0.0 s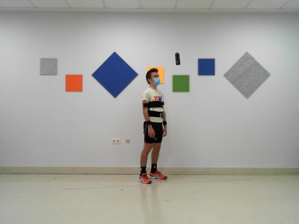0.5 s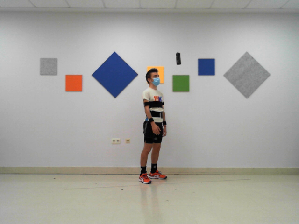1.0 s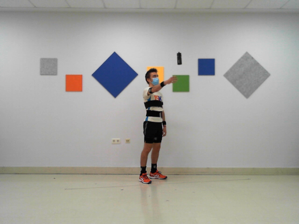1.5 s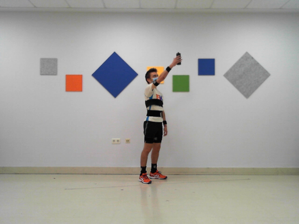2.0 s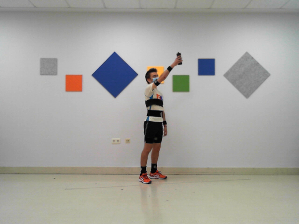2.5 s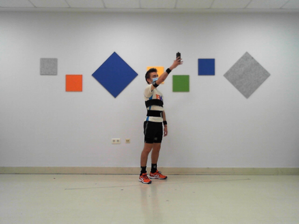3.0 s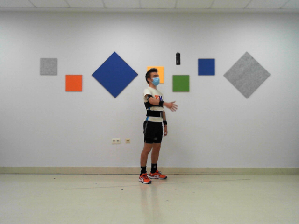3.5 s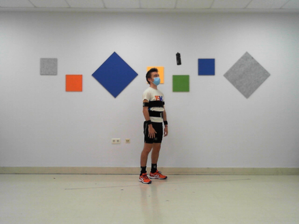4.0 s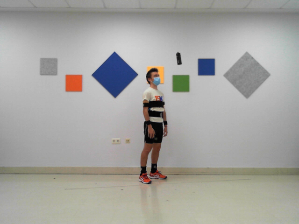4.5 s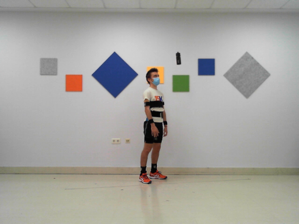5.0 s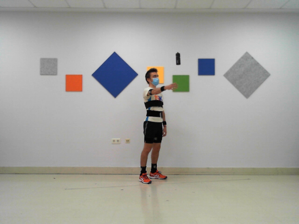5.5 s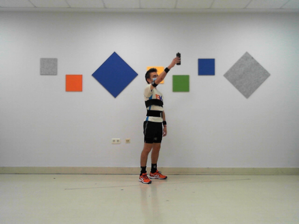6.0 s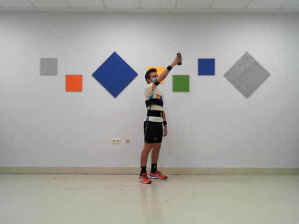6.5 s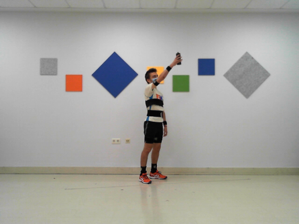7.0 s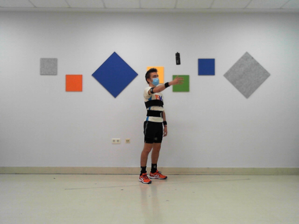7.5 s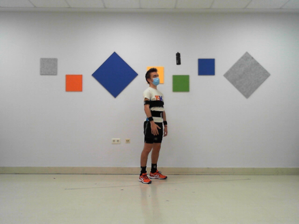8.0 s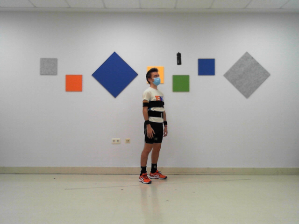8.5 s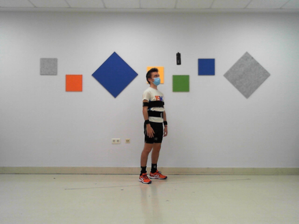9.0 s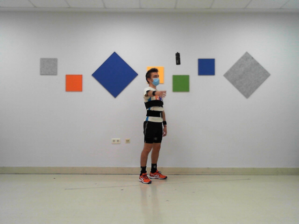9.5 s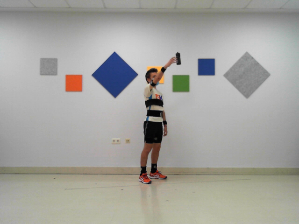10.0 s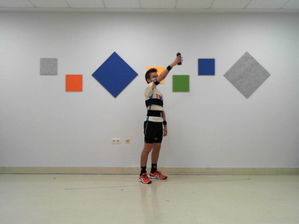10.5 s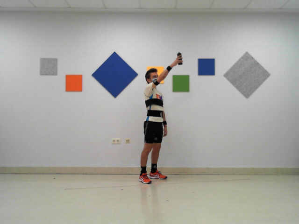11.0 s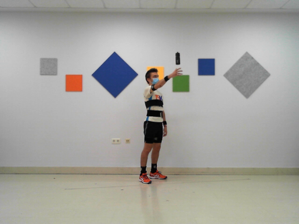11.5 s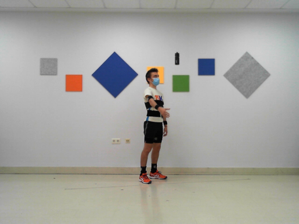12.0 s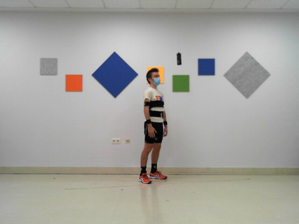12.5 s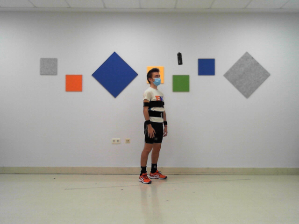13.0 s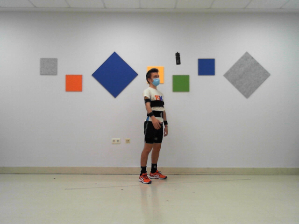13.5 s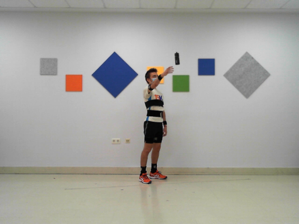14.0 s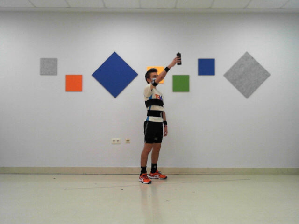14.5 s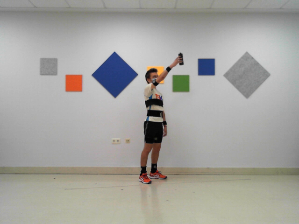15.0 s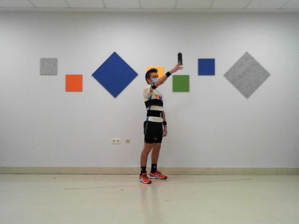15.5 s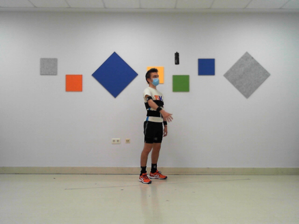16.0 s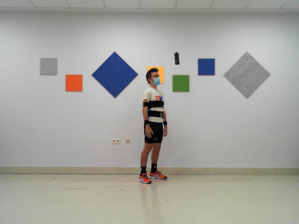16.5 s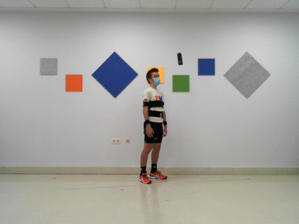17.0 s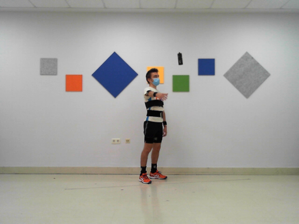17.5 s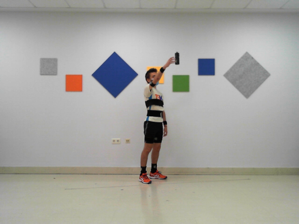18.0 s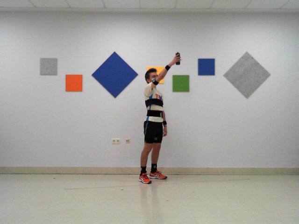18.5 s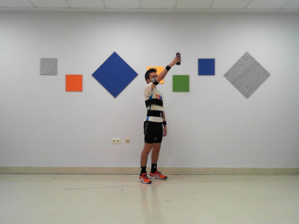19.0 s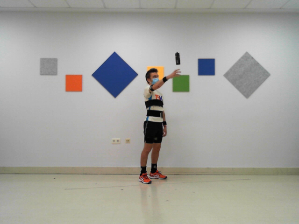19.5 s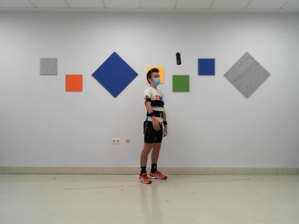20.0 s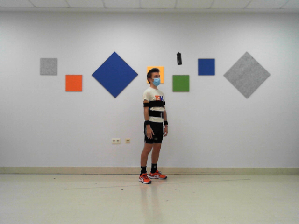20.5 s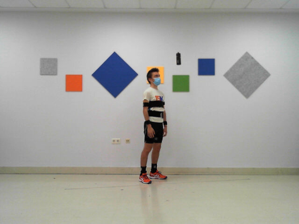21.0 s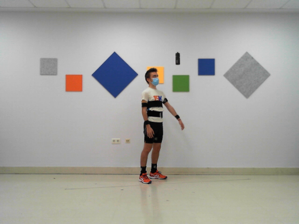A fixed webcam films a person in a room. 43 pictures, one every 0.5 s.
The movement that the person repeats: Reach up for a bottle in a high position, right hand.
